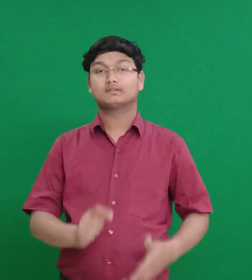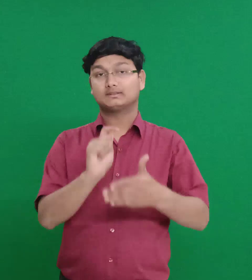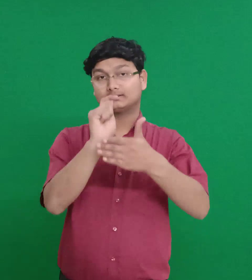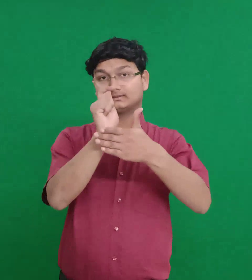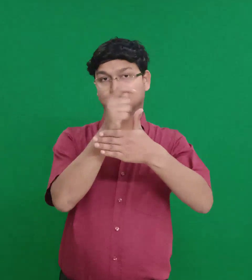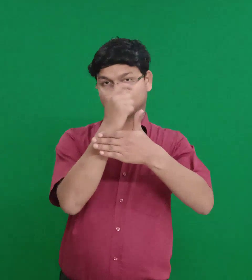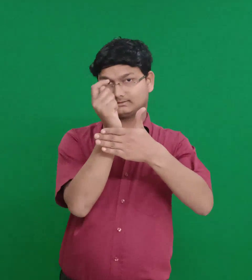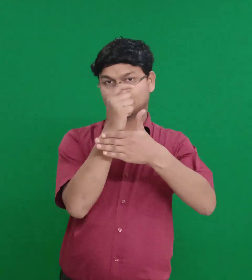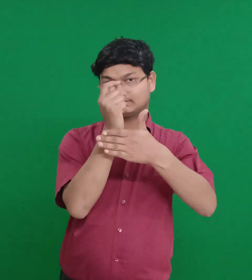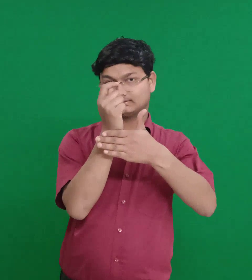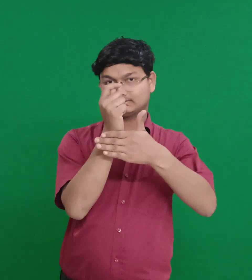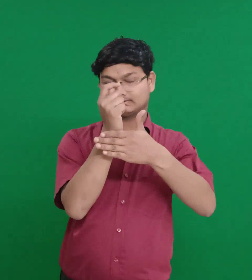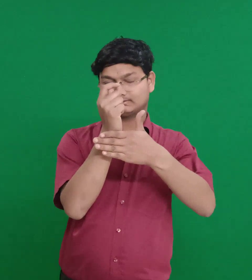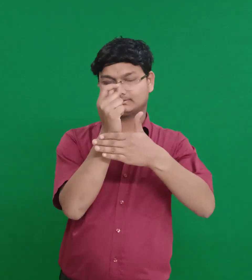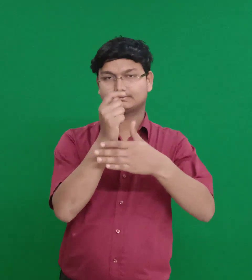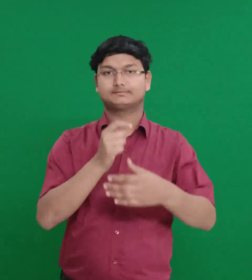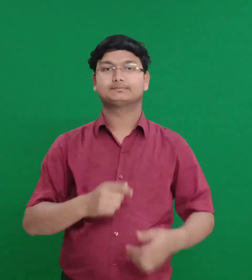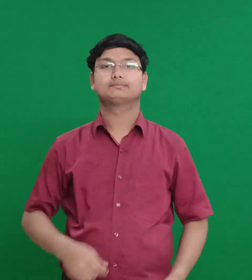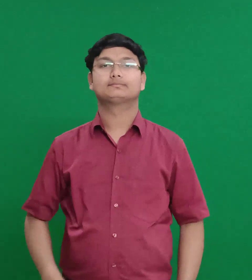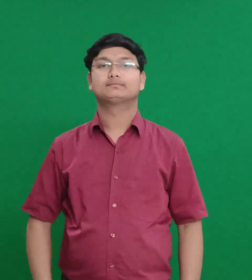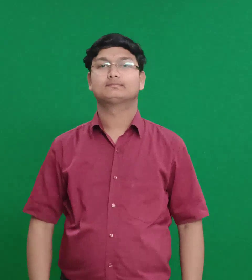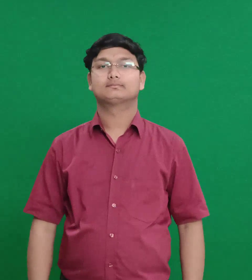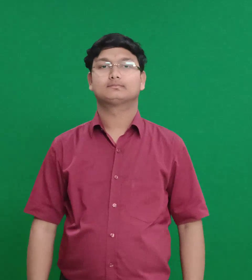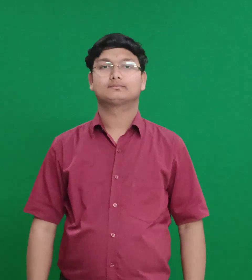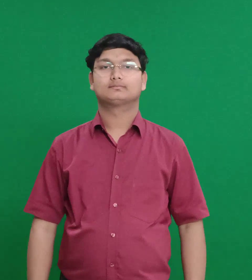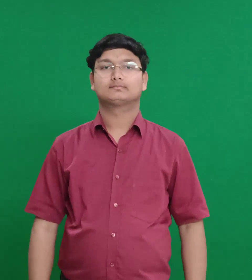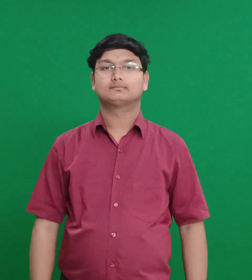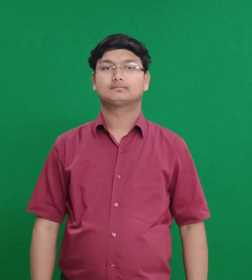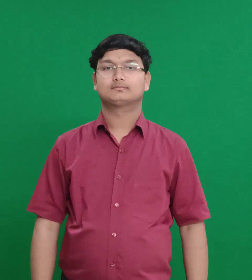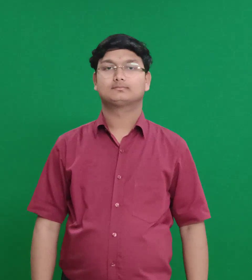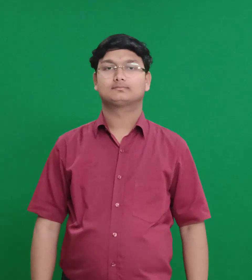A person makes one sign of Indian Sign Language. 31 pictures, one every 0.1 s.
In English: haggith
